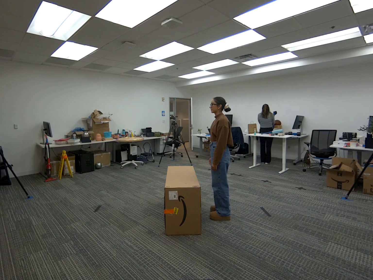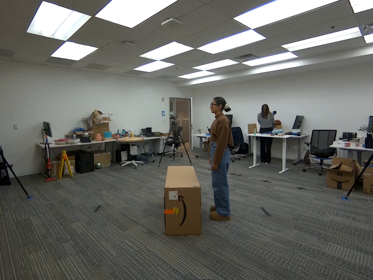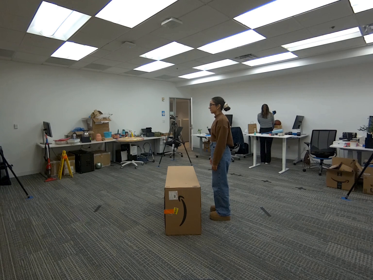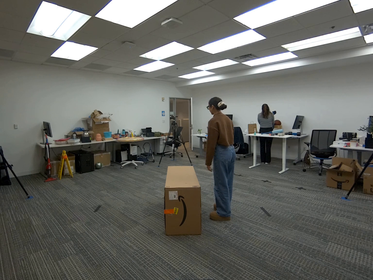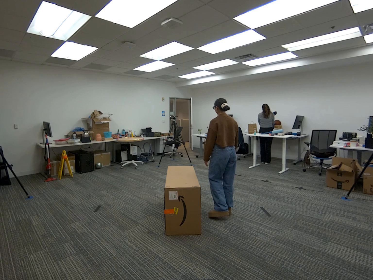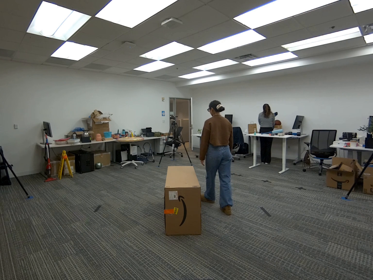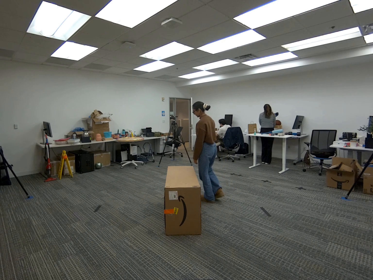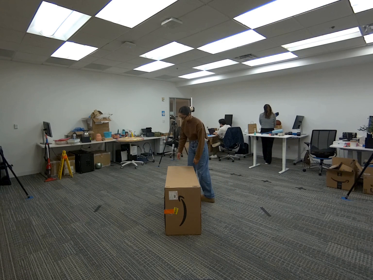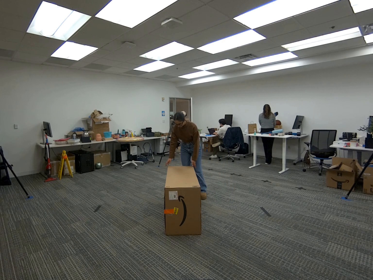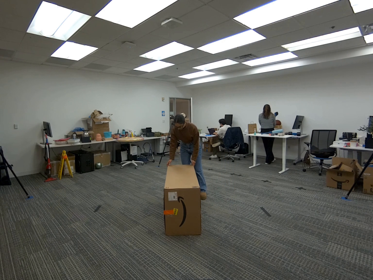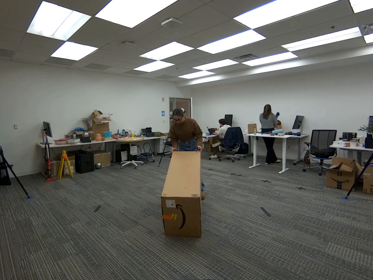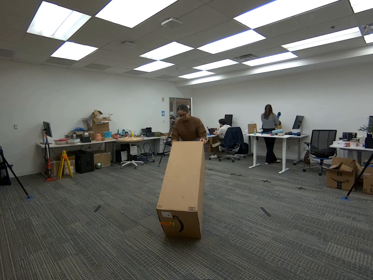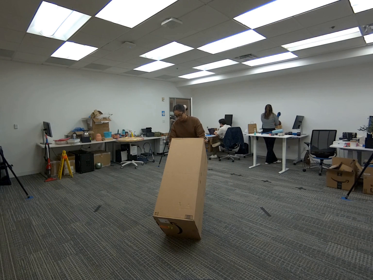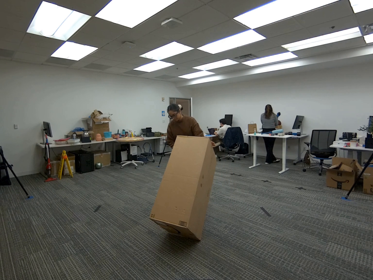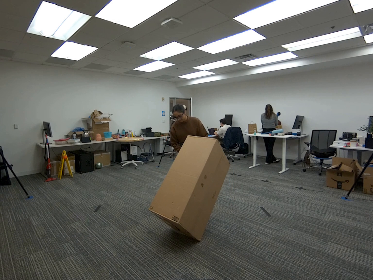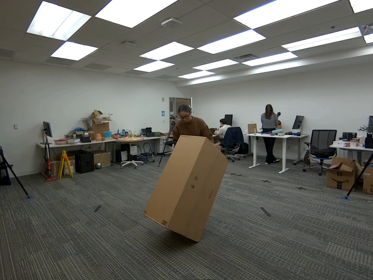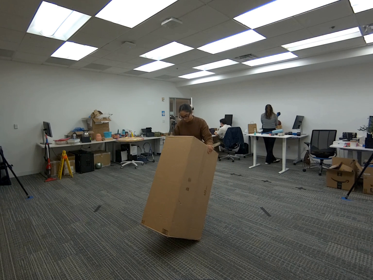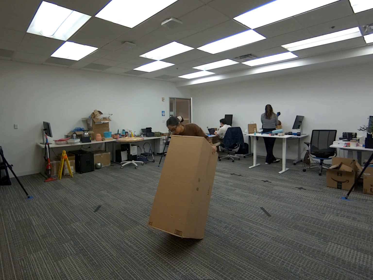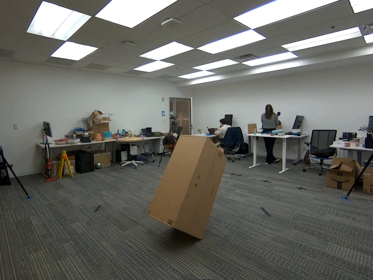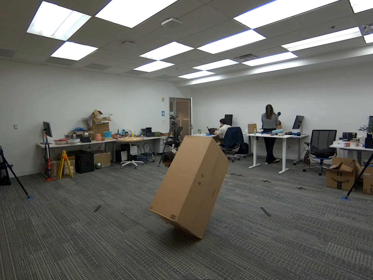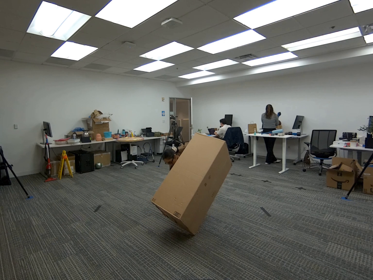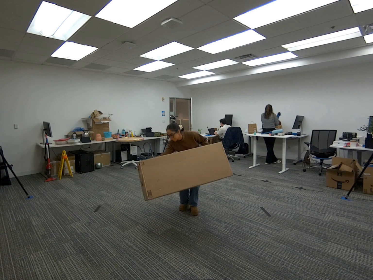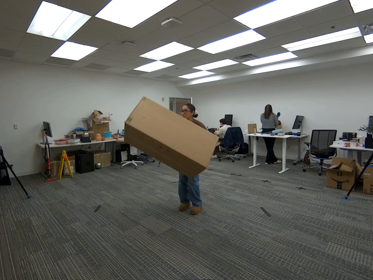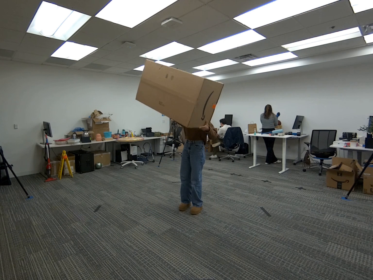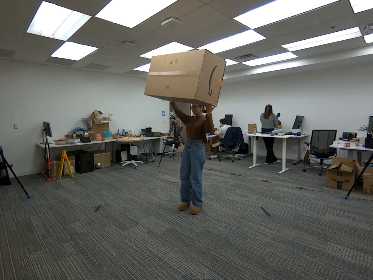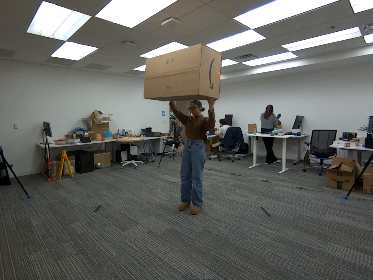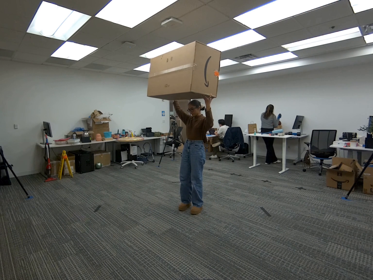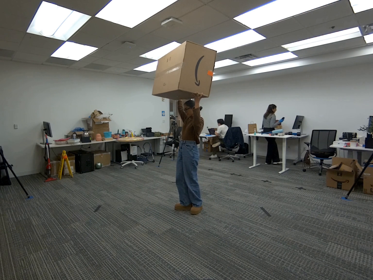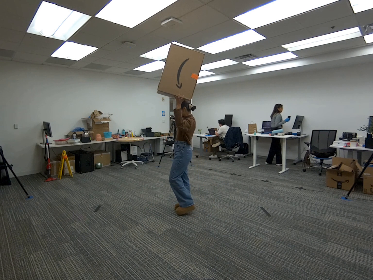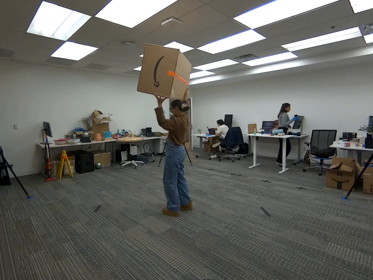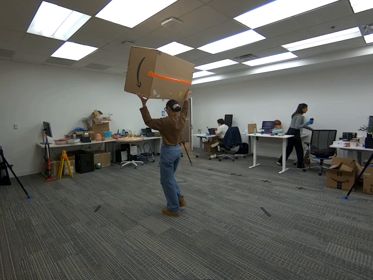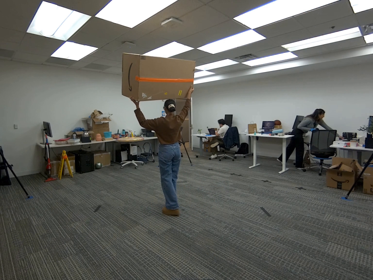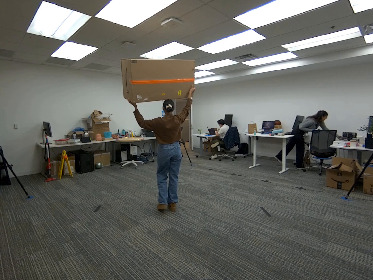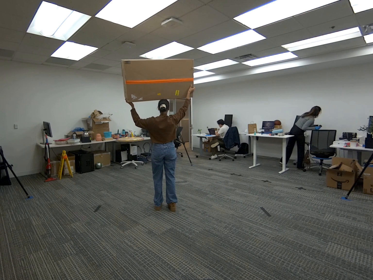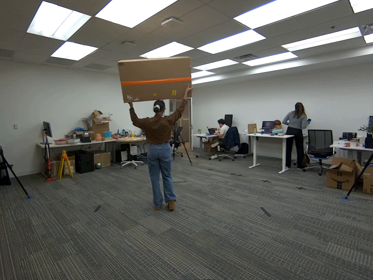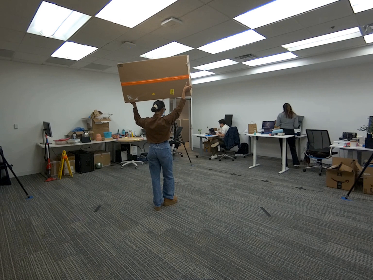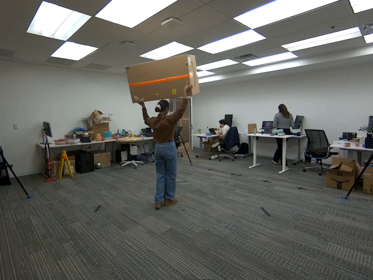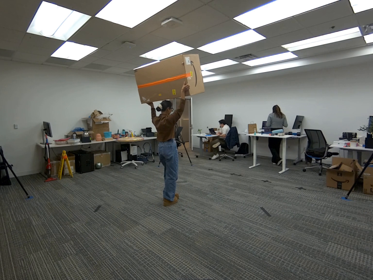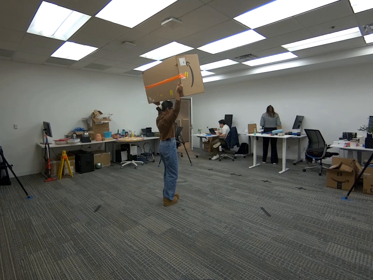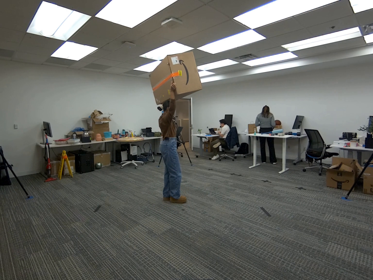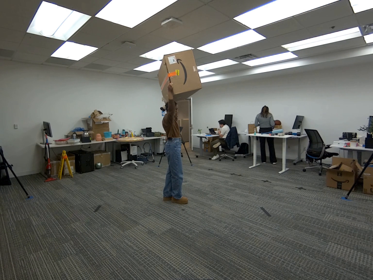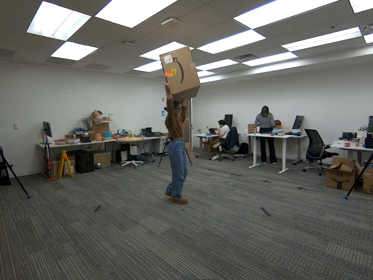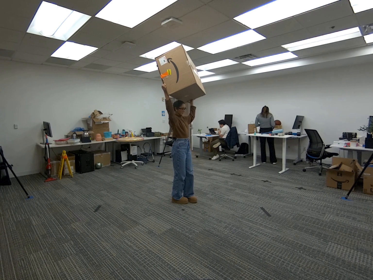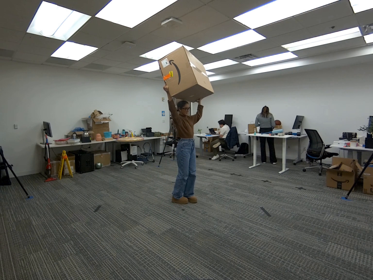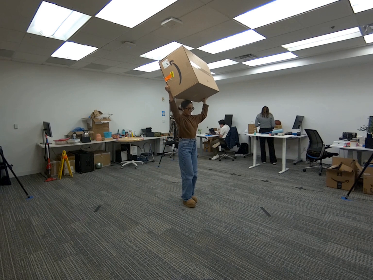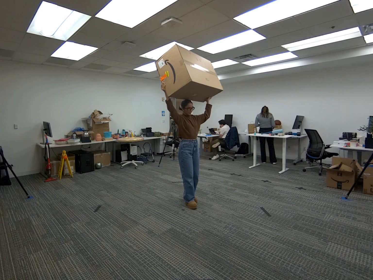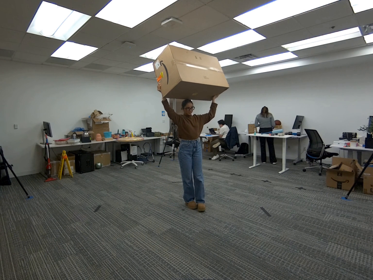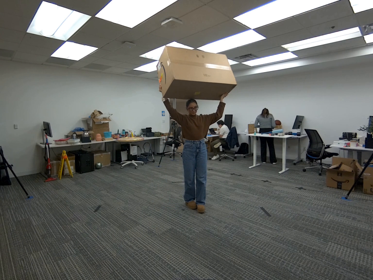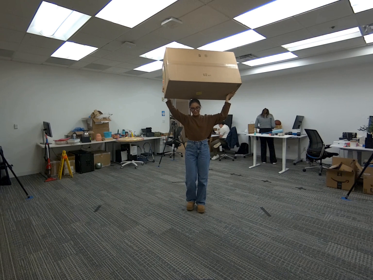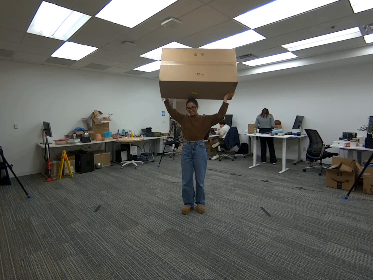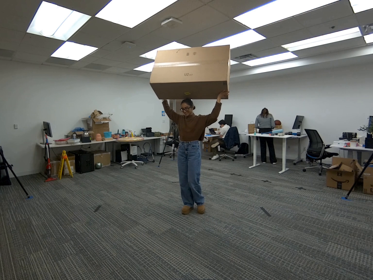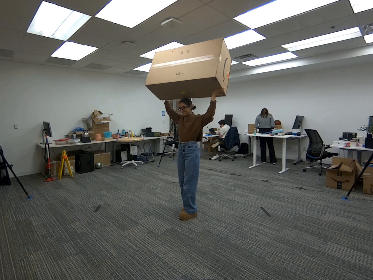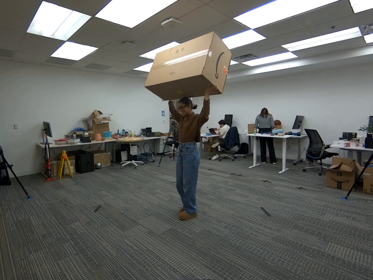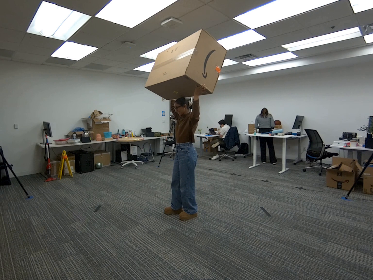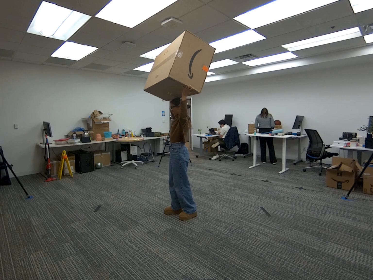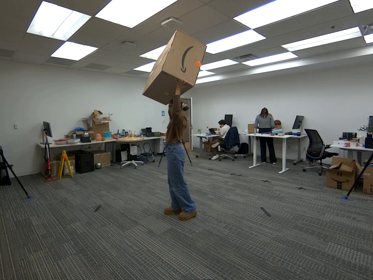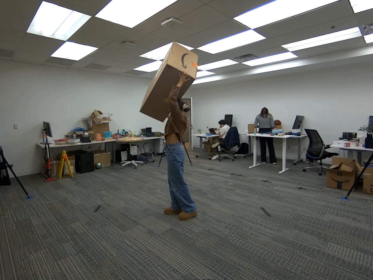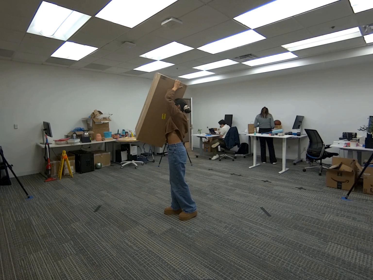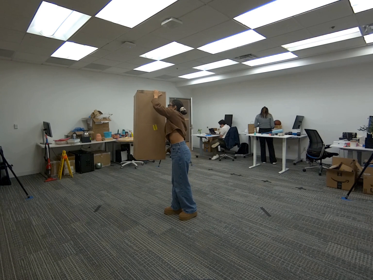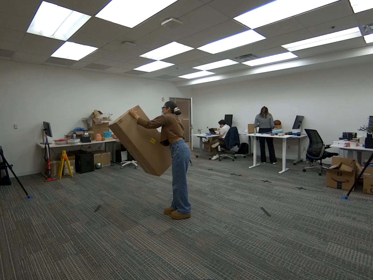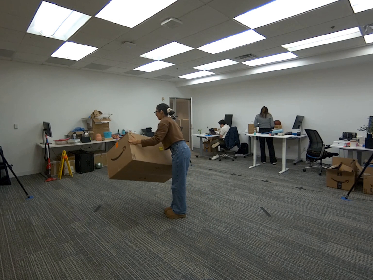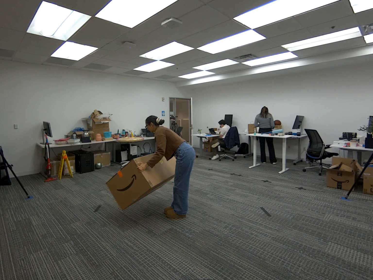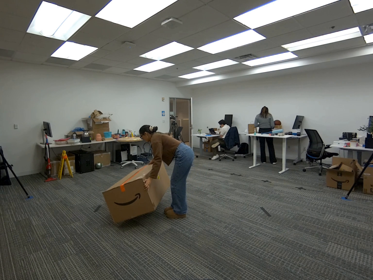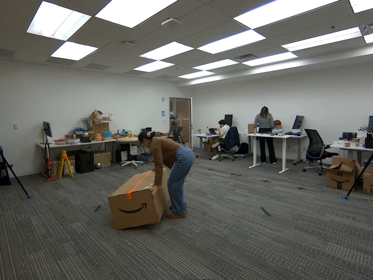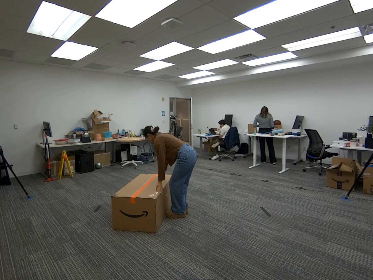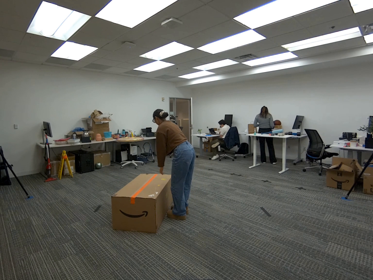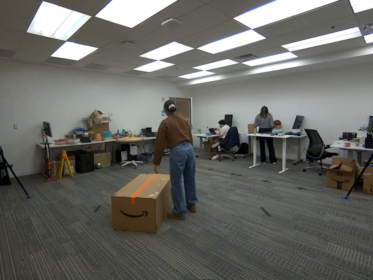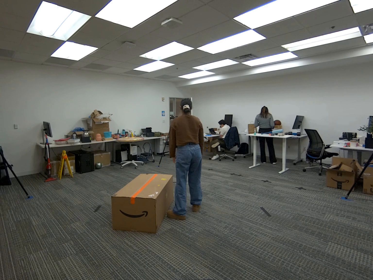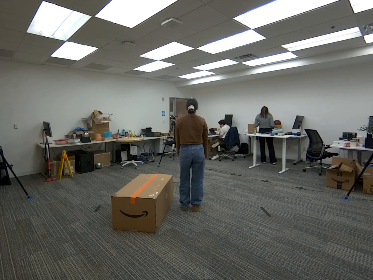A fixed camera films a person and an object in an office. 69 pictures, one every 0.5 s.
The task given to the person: Walk to the giant cardboard box on the ground and place both hands on it. Lift the box above your head and walk around while holding it overhead. Continue walking until you are finished, then lower the box and place it back on the ground.
